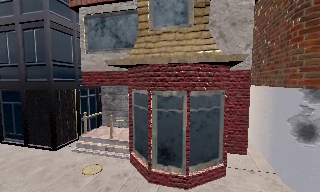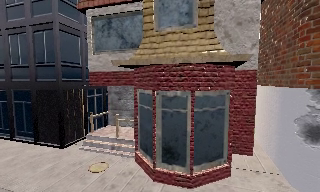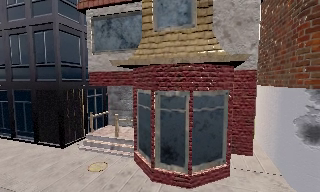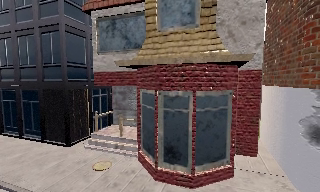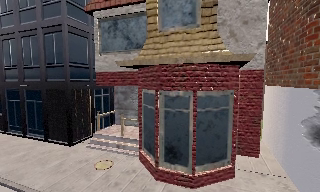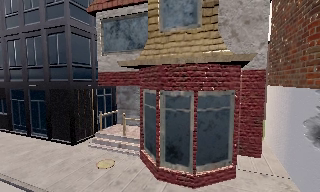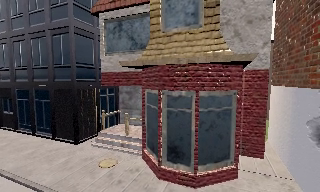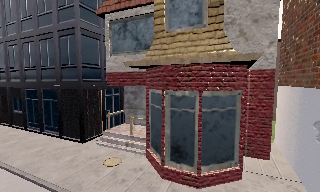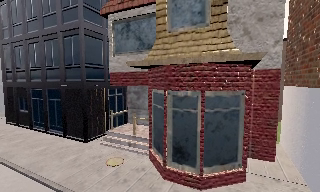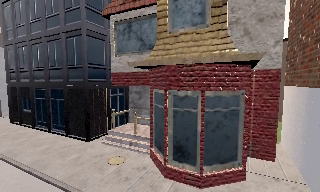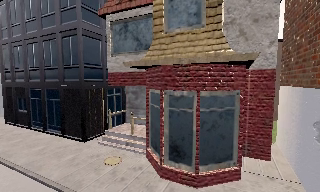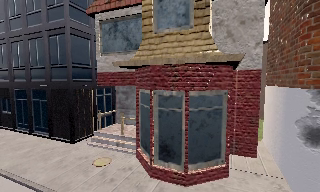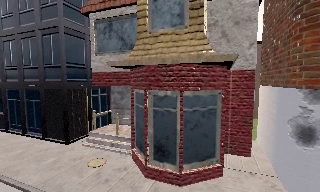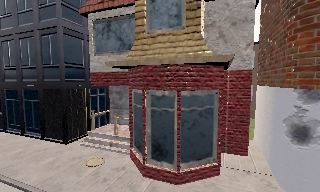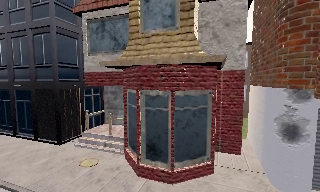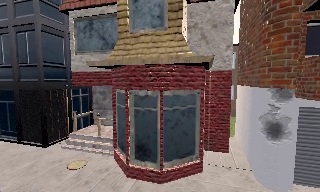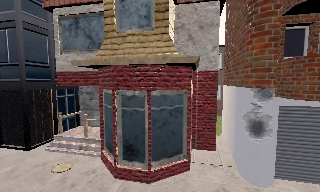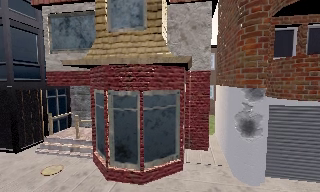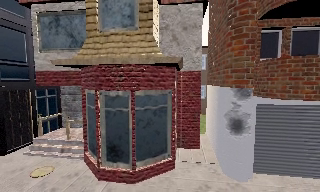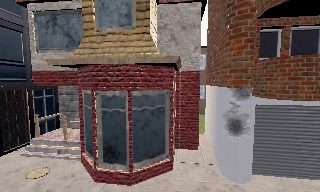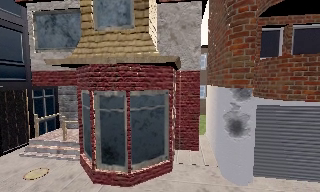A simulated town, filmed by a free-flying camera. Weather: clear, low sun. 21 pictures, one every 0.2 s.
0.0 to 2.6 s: The camera travels to its right, about 1 m.
2.6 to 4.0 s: The scene slides to the left, as the camera pans about 15 degrees to its right.
The film runs backward here.
